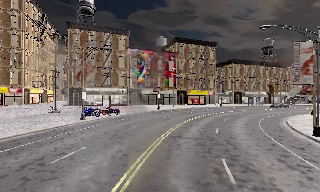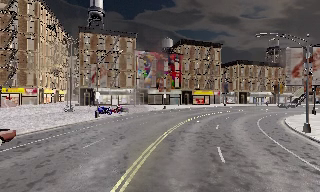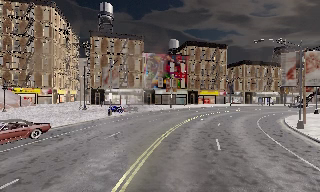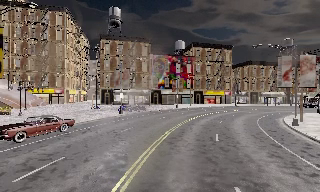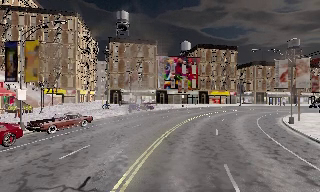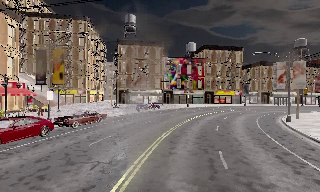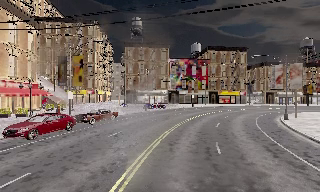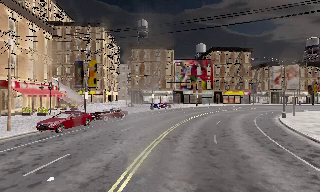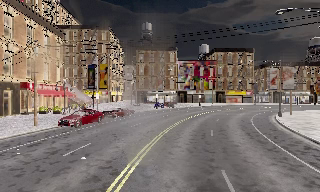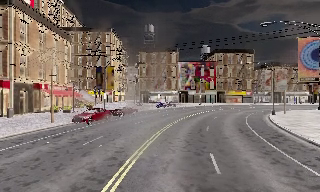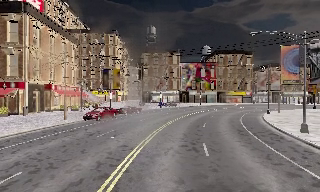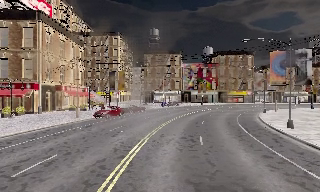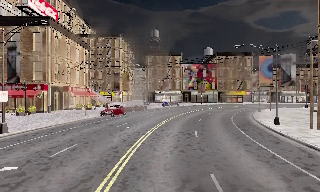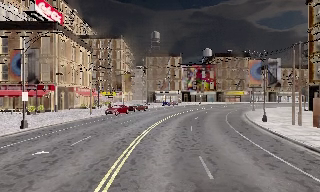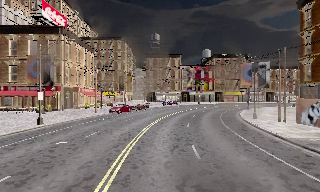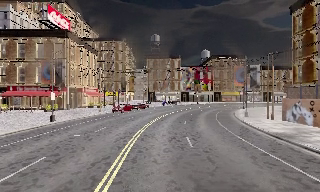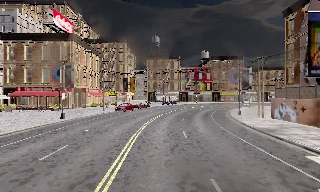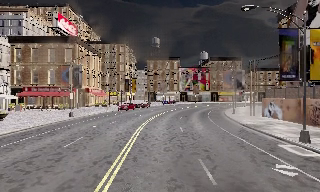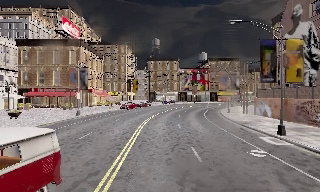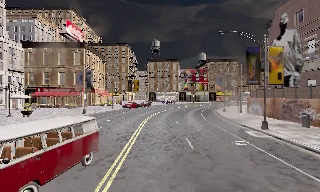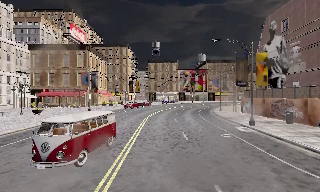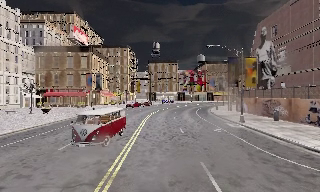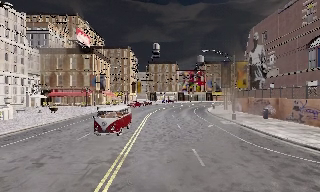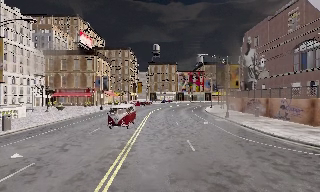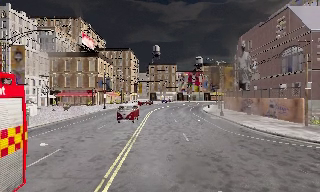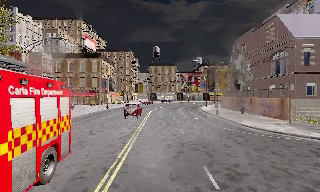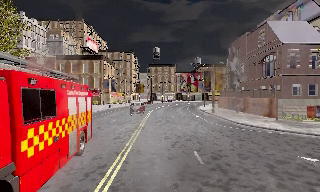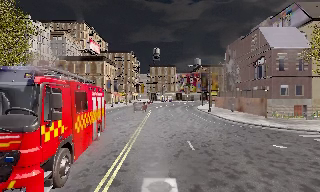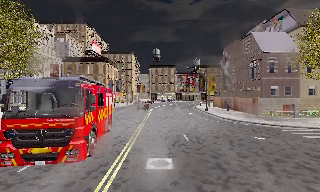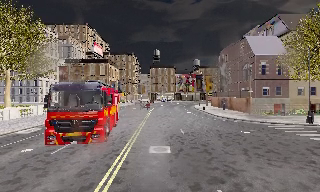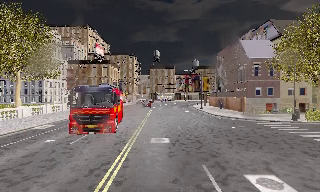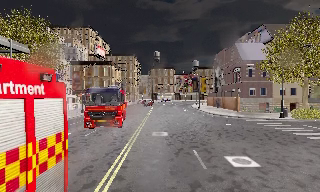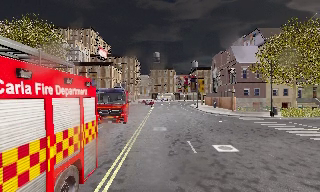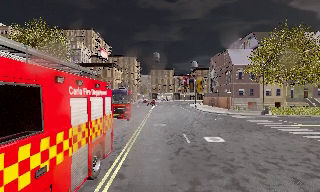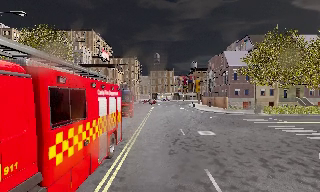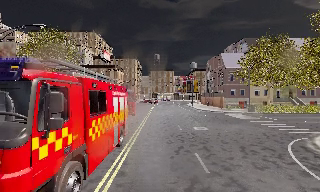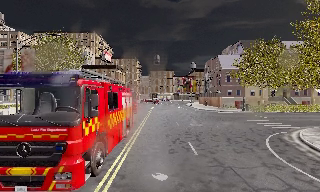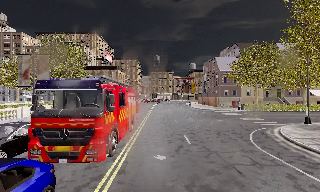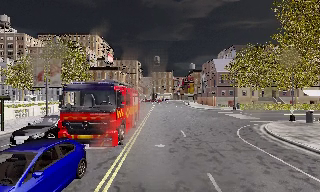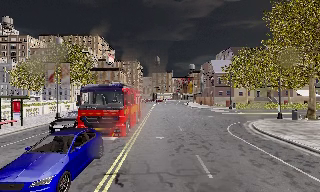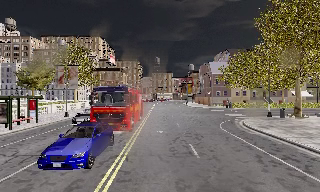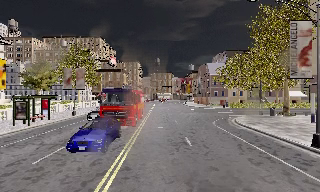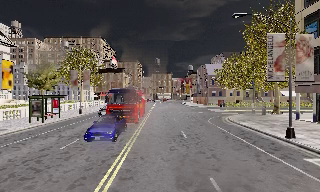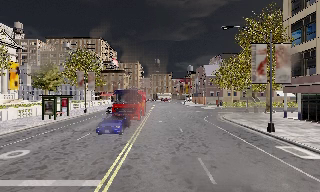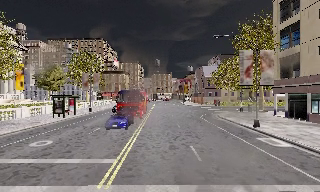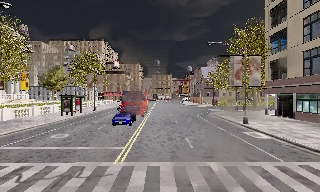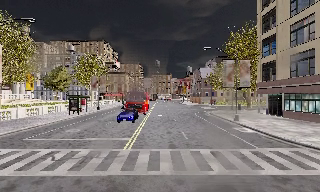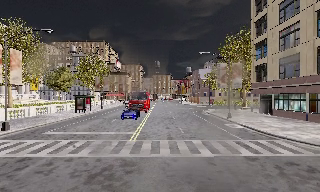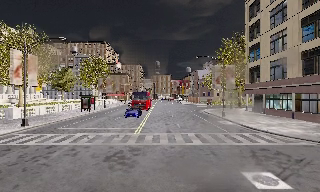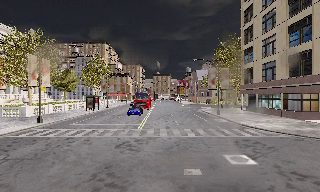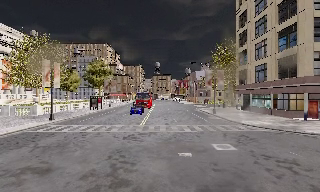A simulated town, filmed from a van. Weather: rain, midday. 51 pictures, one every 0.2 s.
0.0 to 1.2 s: The camera pans to its left, which is counterclockwise from overhead, by about 15 degrees. It travels backward, about 10 m, so what stands in front gets smaller.
1.2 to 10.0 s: The camera travels backward, about 75 m, so what stands in front gets smaller.
The film runs backward here.
